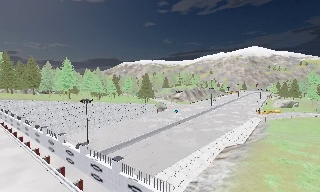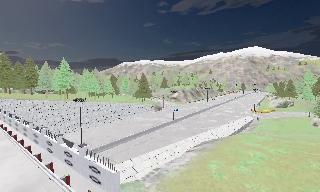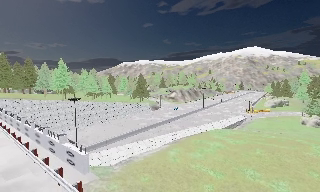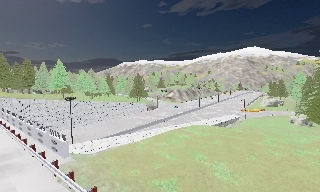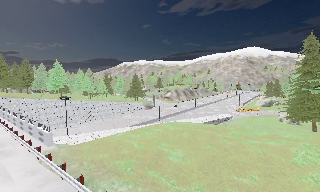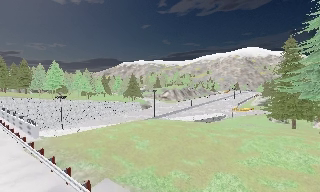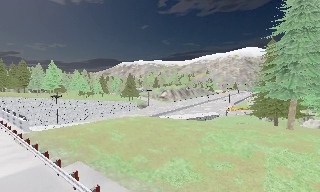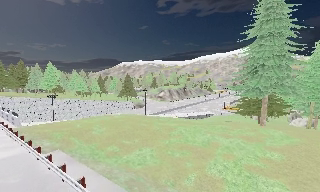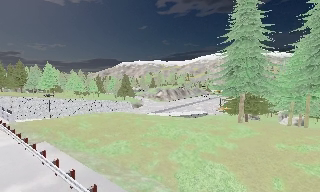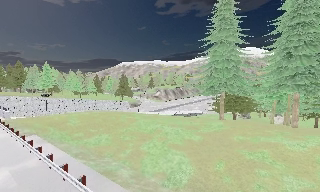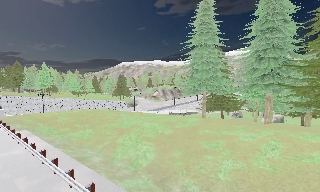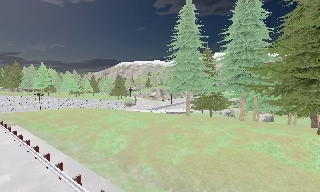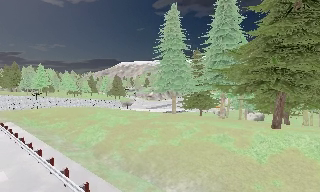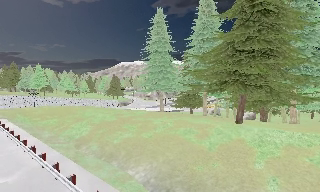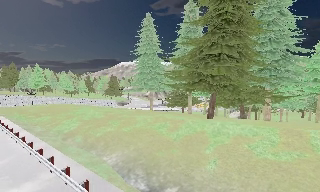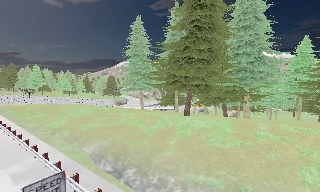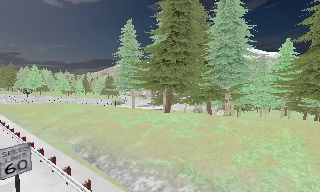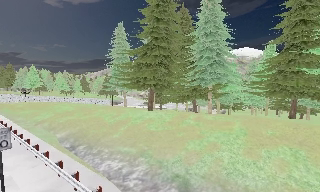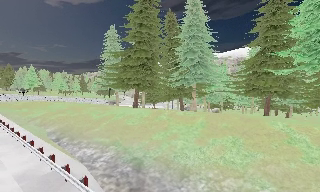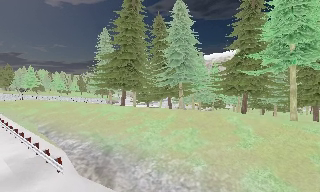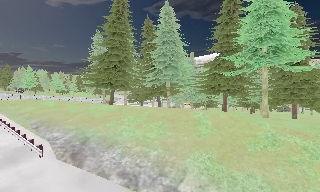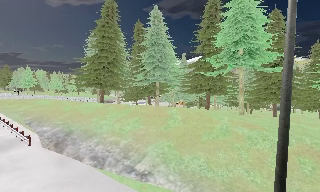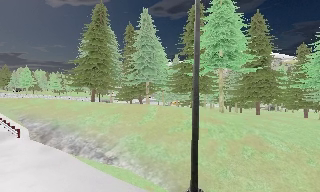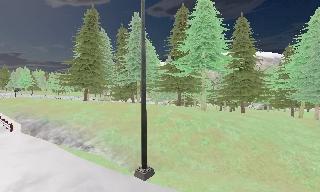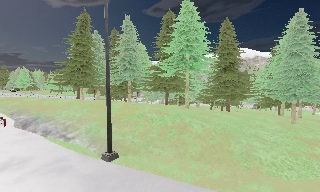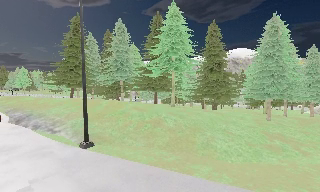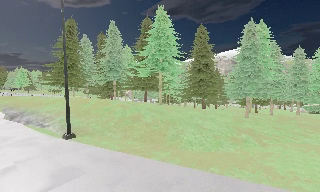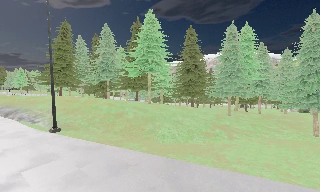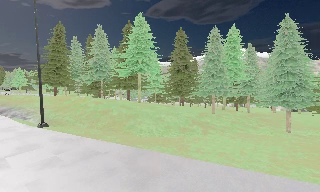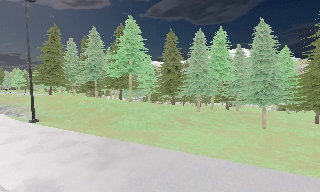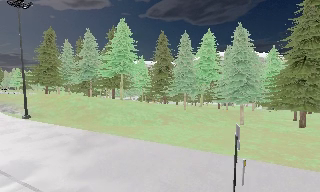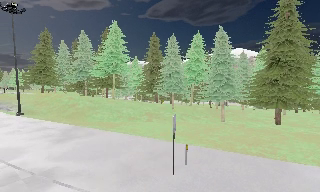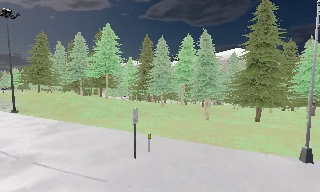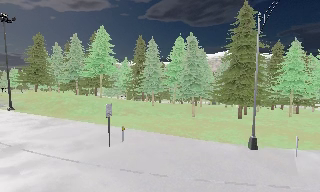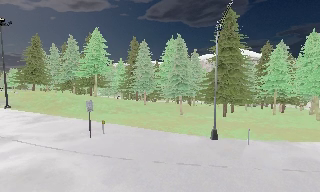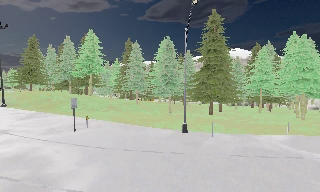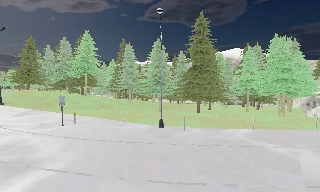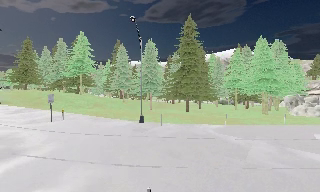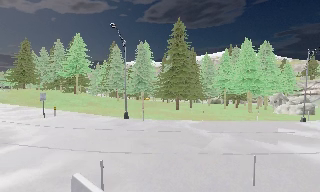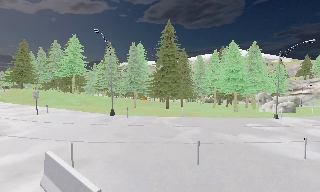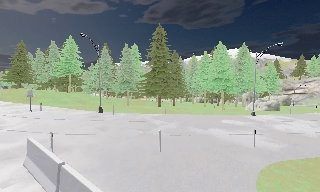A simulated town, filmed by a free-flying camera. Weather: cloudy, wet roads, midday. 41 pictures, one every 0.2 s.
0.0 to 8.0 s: The camera travels to its right and backward, about 90 m, so close, fixed things drift to the left.
The film runs backward here.
